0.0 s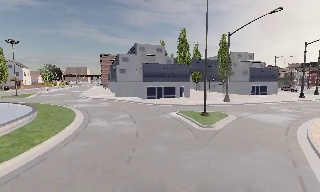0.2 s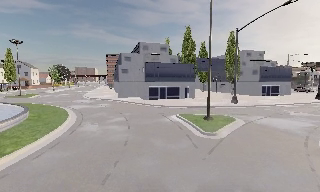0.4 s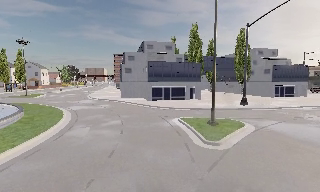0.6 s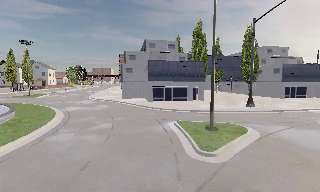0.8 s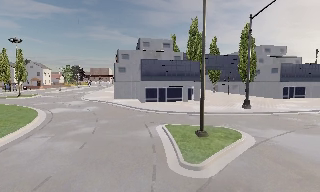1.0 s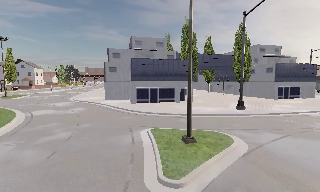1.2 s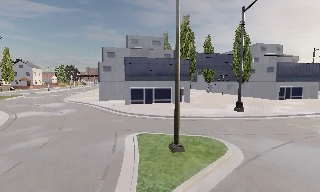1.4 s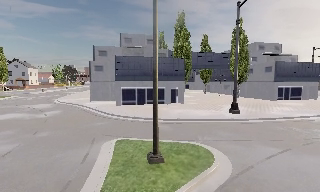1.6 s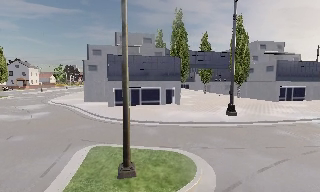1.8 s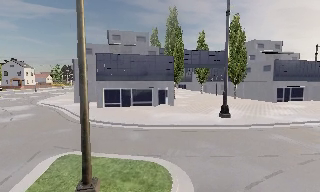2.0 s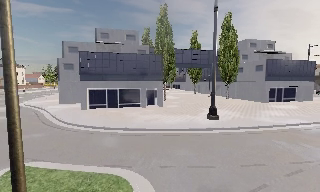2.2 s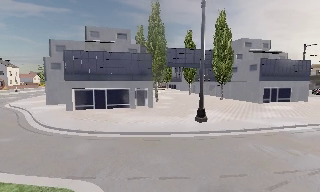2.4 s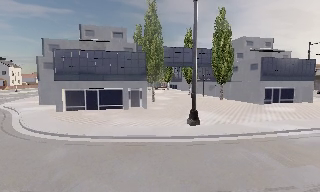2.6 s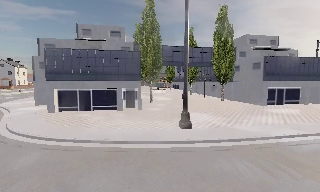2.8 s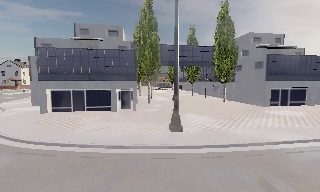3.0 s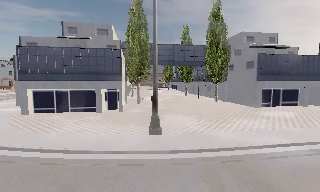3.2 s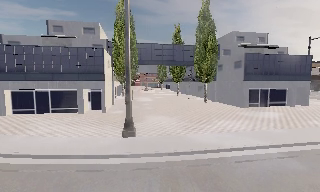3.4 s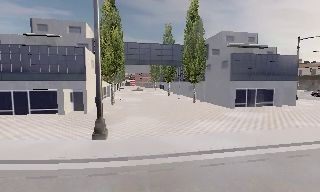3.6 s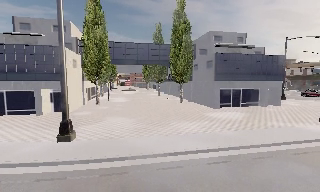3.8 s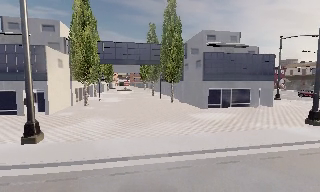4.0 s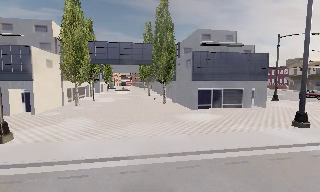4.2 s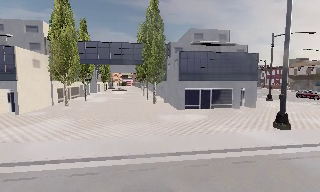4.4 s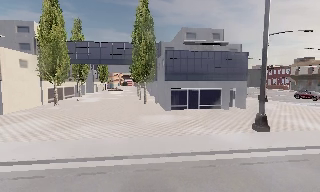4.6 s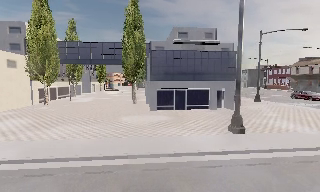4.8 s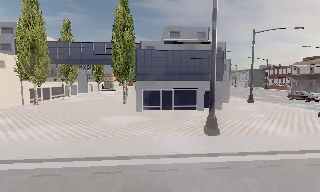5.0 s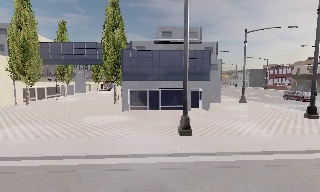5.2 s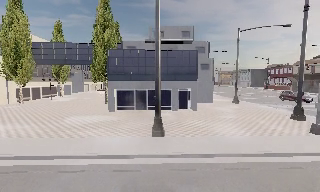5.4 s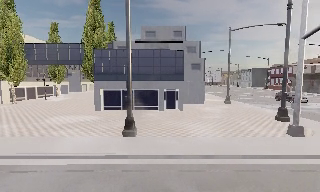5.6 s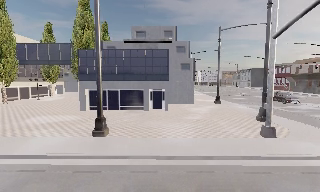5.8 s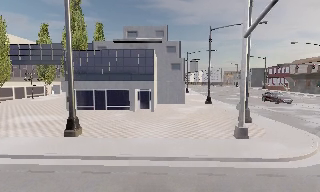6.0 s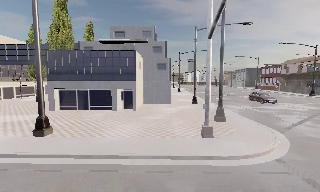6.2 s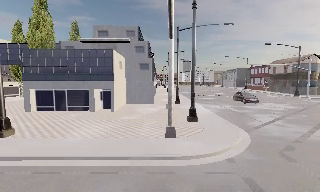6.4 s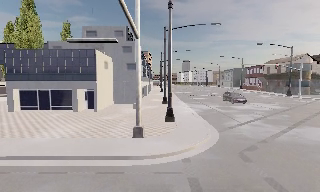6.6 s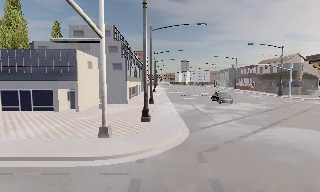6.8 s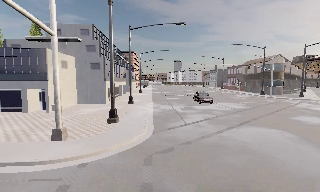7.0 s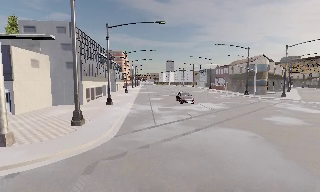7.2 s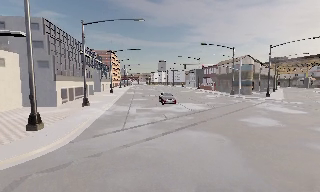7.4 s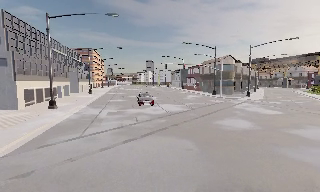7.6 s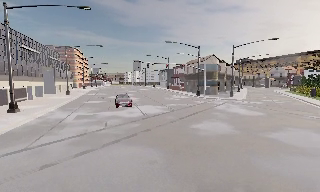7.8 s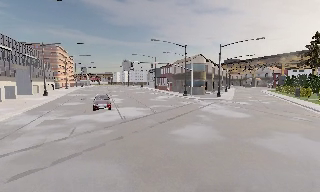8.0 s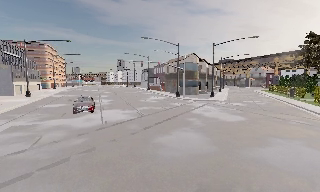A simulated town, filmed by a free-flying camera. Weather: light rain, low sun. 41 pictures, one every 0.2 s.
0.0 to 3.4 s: The camera travels to its right and forward, about 20 m, so close, fixed things drift to the left.
3.4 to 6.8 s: The camera travels to its right, about 30 m, so close, fixed things drift to the left.
6.8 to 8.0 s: The camera swings to its right by about 20 degrees, and the scene slides to the left. It travels to its right and forward, about 10 m, so close, fixed things drift to the left.
The film runs forward here.
